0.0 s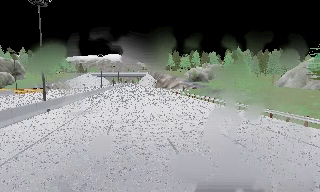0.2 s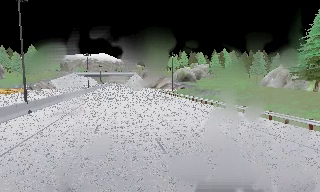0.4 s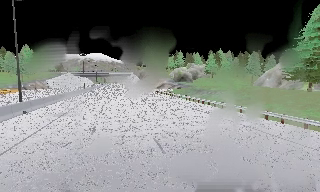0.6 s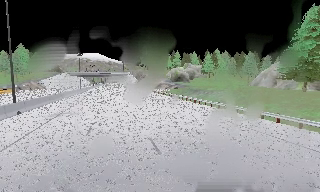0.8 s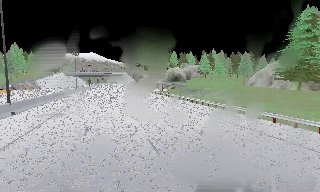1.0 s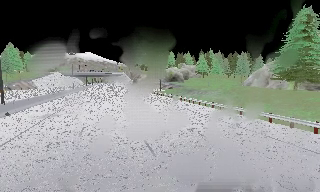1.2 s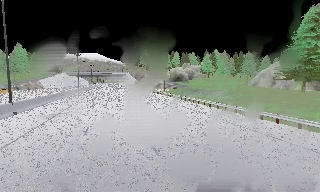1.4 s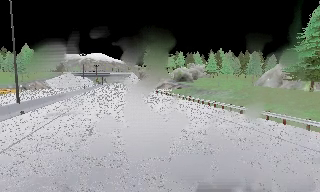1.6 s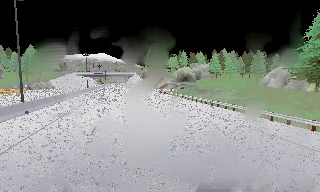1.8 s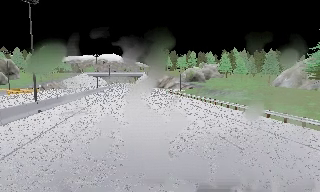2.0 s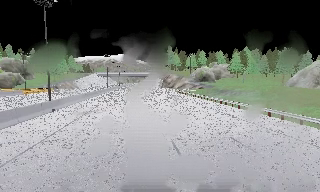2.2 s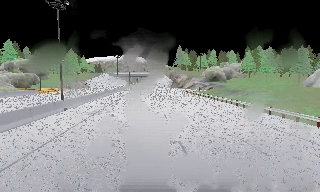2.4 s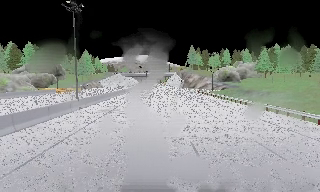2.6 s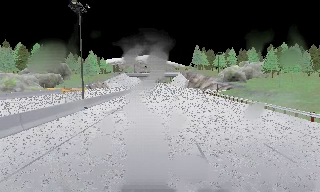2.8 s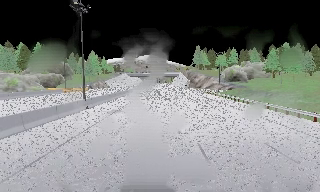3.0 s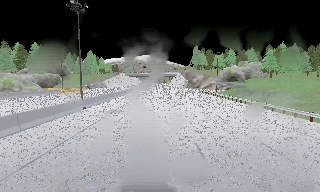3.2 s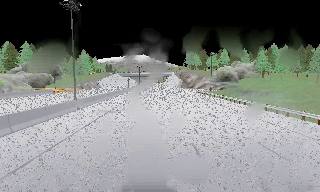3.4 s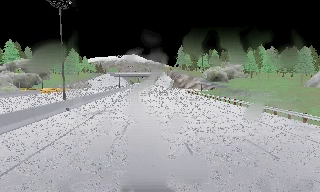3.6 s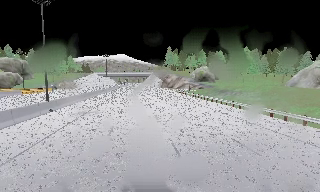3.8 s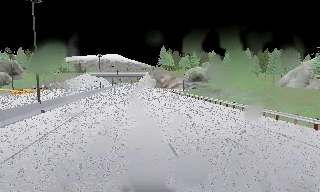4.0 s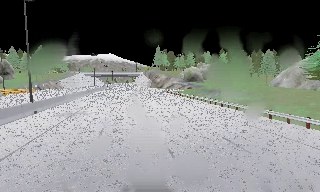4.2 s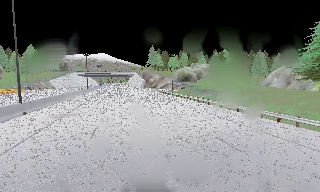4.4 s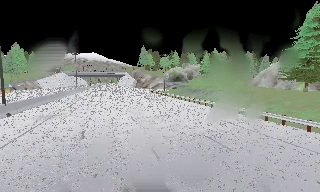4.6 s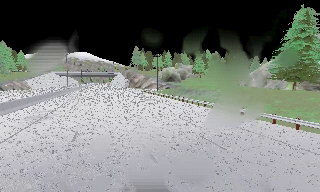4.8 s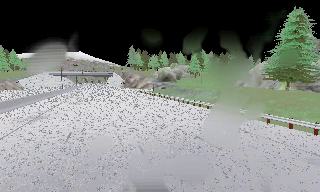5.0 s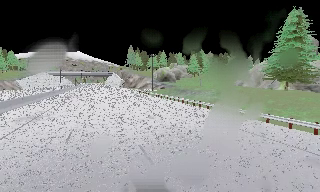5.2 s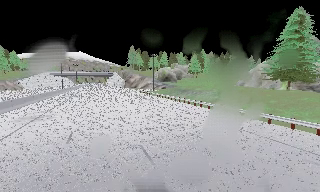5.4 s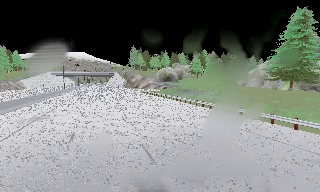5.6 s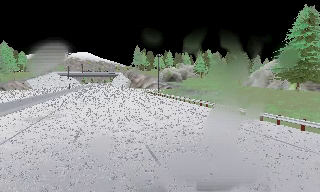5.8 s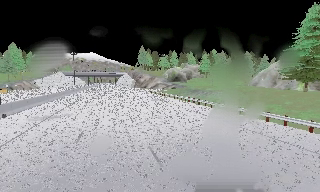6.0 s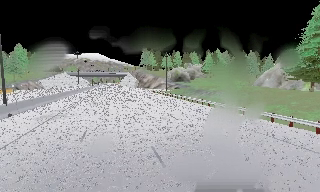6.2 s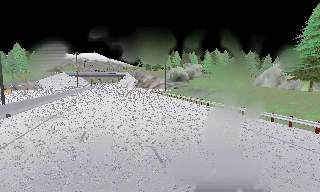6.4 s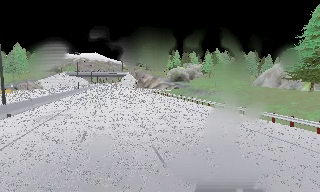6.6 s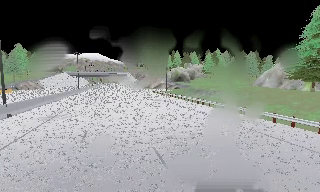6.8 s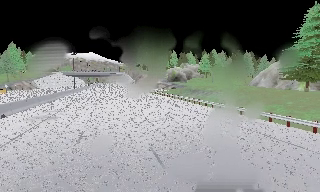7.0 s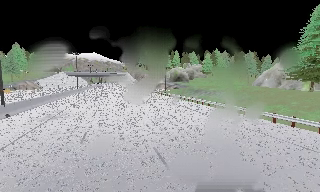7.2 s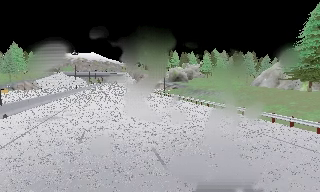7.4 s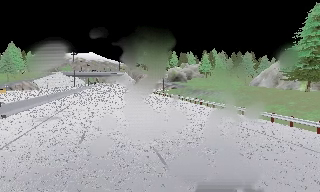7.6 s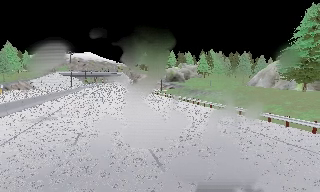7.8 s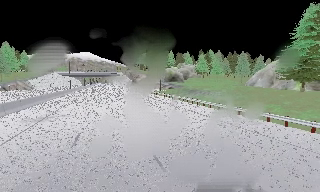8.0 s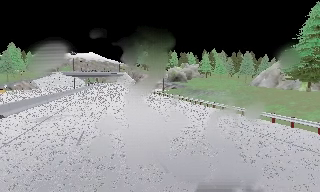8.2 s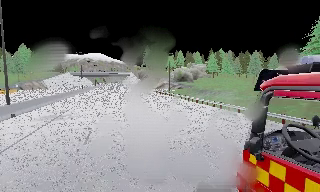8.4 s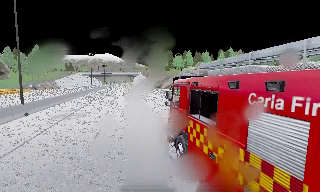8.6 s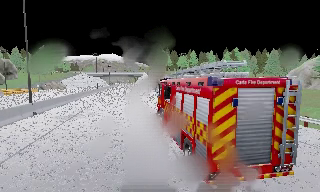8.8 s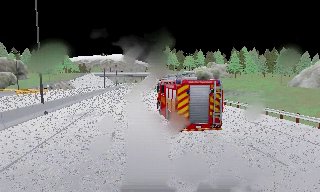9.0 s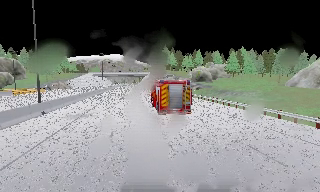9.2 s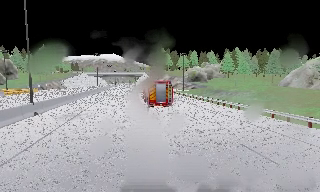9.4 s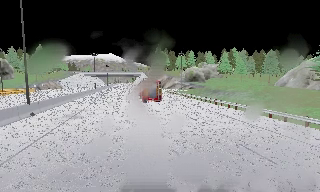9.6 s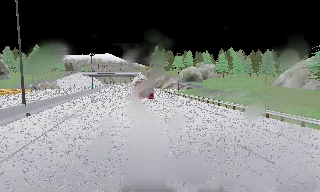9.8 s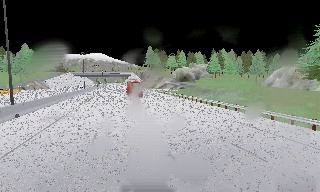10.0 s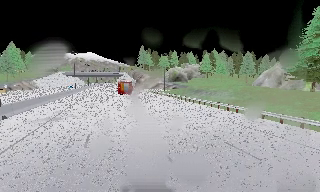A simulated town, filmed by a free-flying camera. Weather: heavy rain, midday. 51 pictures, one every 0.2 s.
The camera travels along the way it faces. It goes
forward.
0.0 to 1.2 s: The camera shifts only a little, or ends up much as it began.
1.2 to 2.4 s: The camera swings to its left by about 15 degrees, and the scene slides to the right.
2.4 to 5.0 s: The camera pans to its right, which is clockwise from overhead, by about 20 degrees.
5.0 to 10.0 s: The camera travels forward and to its left, about 1 m, so what stands in front looms larger.
The film runs forward here.
